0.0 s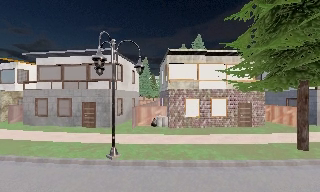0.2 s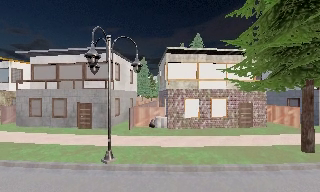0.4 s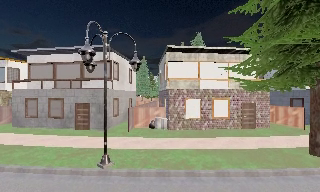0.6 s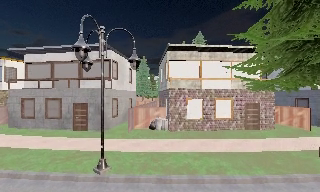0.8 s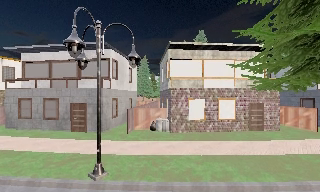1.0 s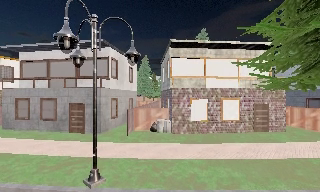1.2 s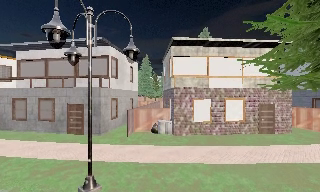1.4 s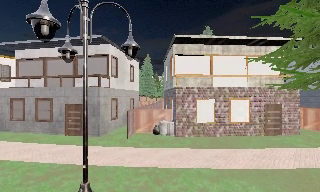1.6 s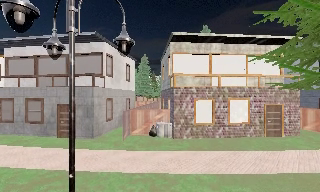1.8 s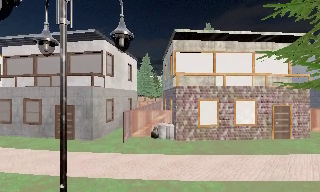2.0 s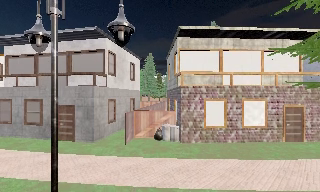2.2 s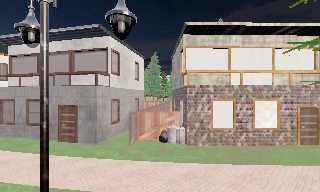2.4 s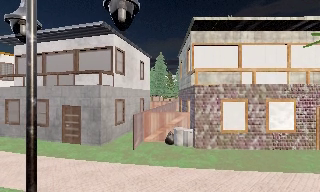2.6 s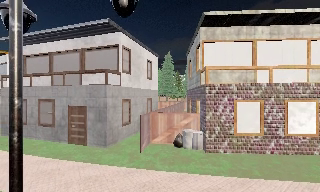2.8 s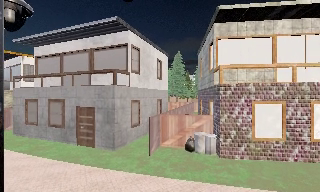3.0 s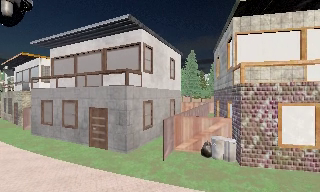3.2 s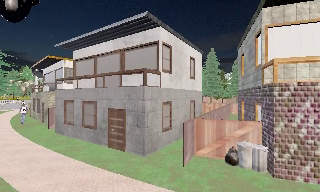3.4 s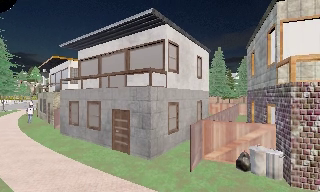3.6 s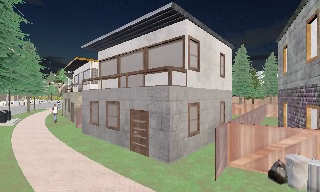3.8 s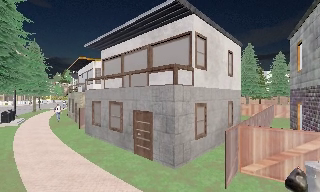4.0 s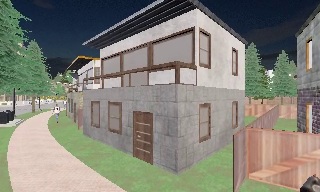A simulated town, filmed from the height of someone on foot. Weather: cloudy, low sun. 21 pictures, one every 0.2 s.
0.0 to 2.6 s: The camera travels forward, about 5 m, so what stands in front looms larger.
2.6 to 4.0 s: The camera pans to its left, which is counterclockwise from overhead, by about 25 degrees. It travels forward, about 2.5 m, so what stands in front looms larger.
The film runs forward here.
